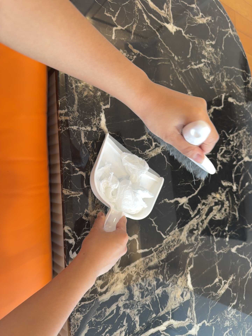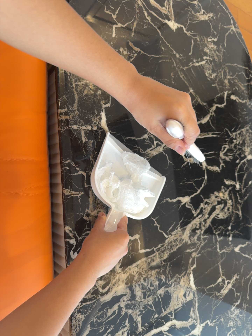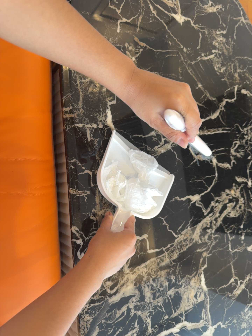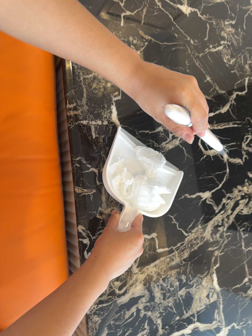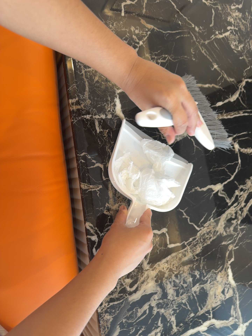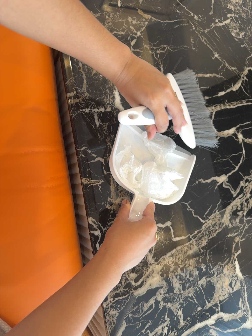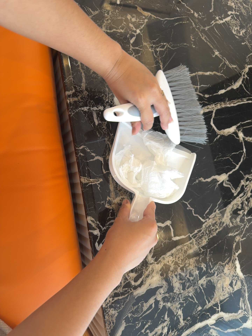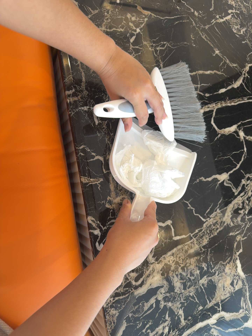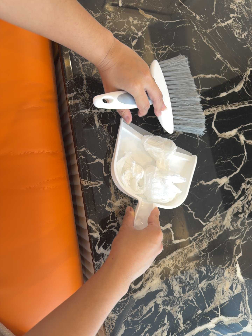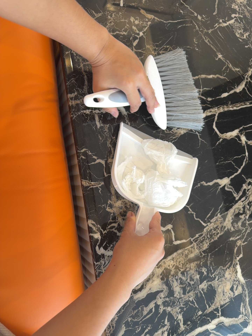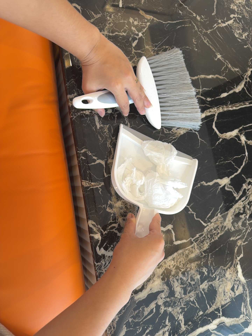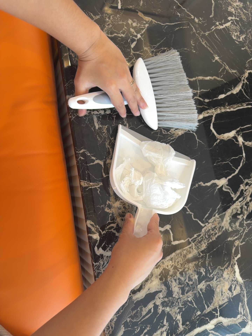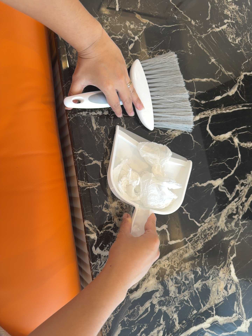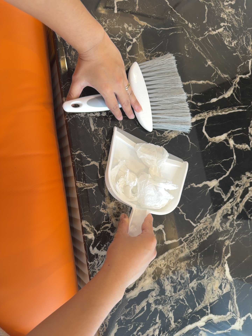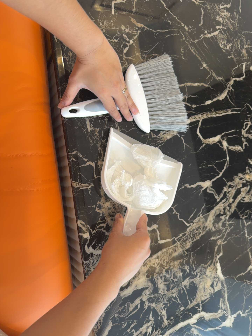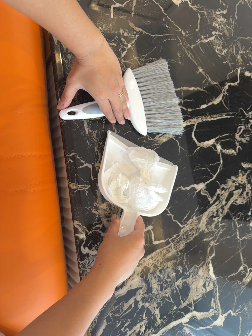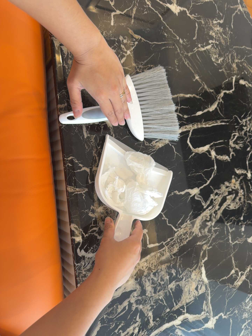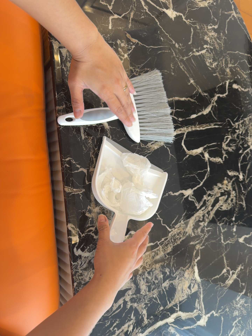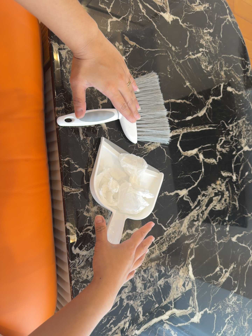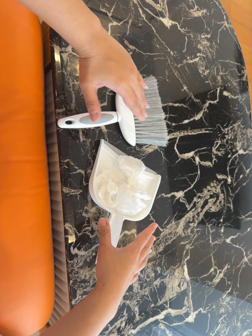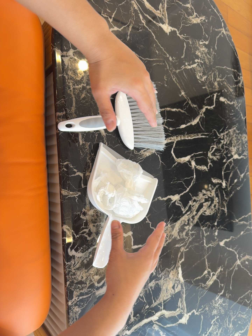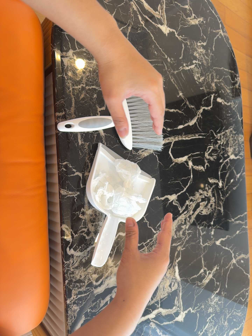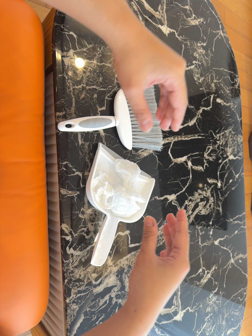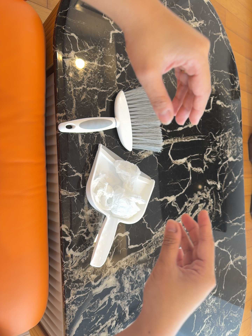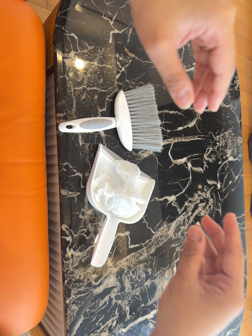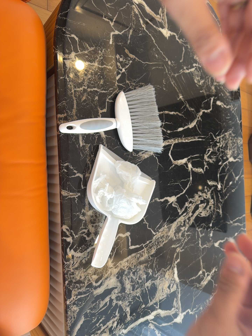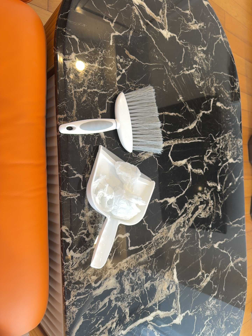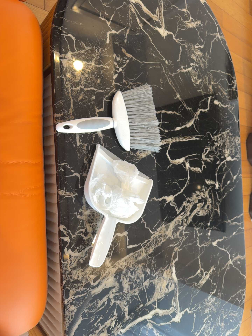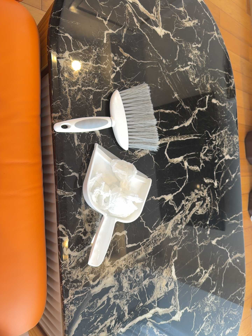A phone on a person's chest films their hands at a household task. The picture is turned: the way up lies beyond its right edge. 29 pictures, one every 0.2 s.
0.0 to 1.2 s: The camera travels forward, about 6 cm, so what stands in front looms larger.
1.2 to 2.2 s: The camera keeps its place and its aim.
2.2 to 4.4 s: The camera swings to its right by about 10 degrees, and the scene slides to the left. It travels backward, about 10 cm, so what stands in front gets smaller.
4.4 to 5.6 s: The camera keeps its place and its aim.
The film runs forward here.
